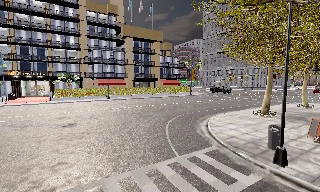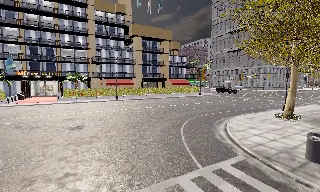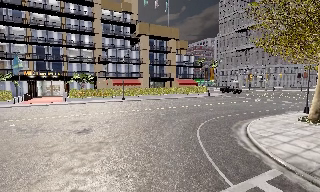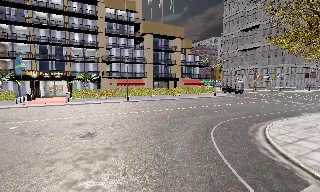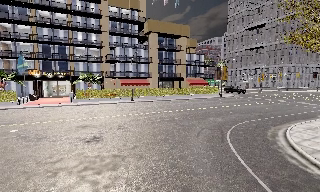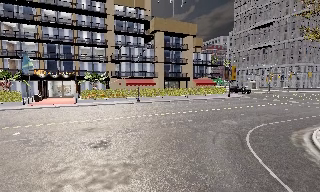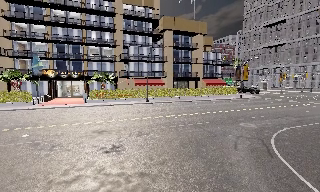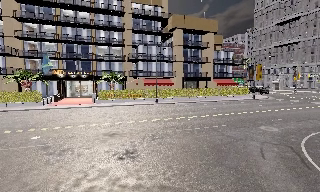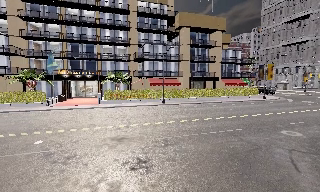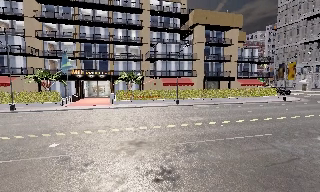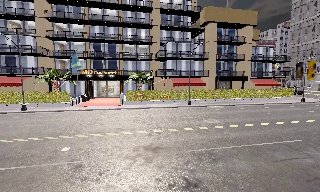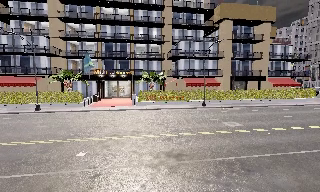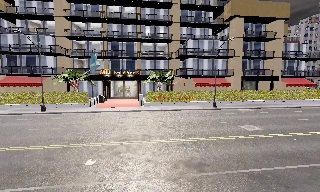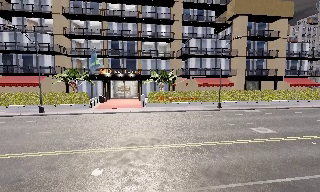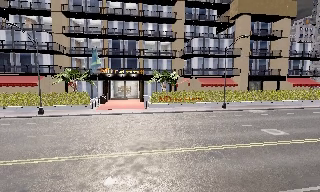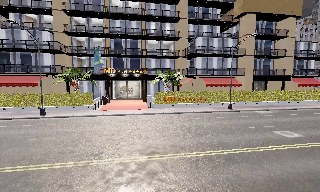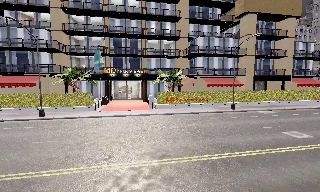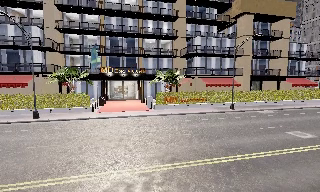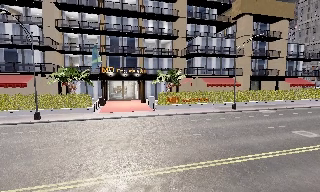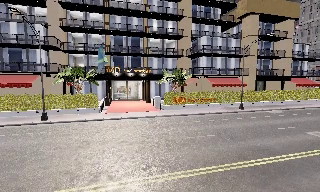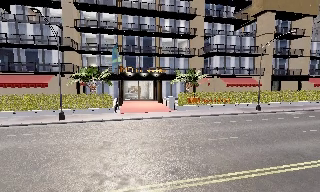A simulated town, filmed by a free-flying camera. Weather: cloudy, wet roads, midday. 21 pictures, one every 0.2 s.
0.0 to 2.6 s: The camera pans to its left, which is counterclockwise from overhead, by about 20 degrees. It travels forward and to its left, about 13 m, so what stands in front looms larger.
2.6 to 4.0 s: The camera travels to its left and forward, about 6 m, so close, fixed things drift to the right.
The film runs backward here.
